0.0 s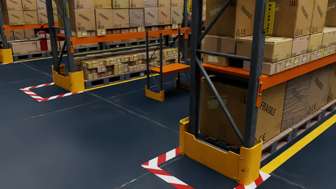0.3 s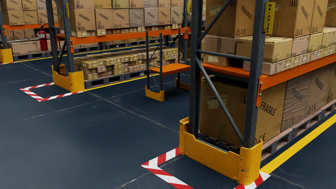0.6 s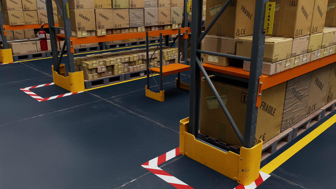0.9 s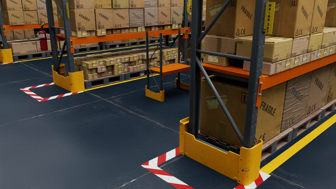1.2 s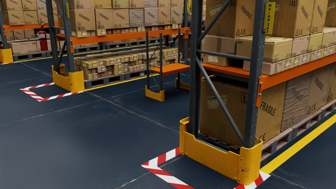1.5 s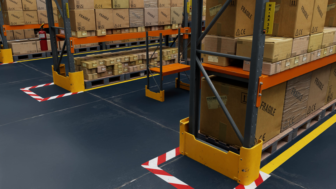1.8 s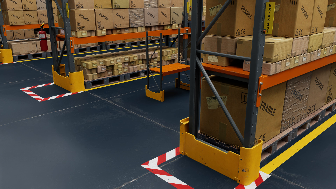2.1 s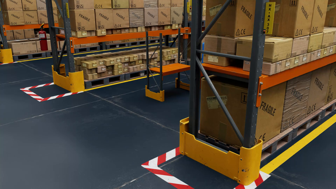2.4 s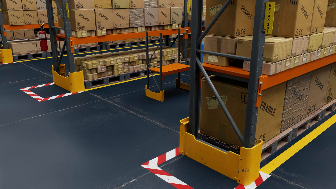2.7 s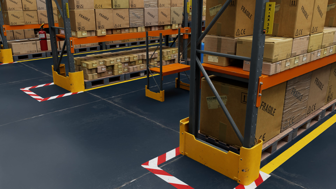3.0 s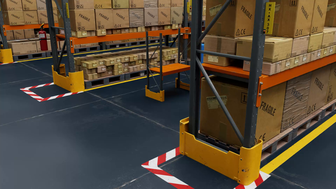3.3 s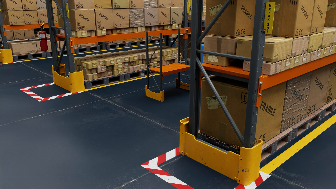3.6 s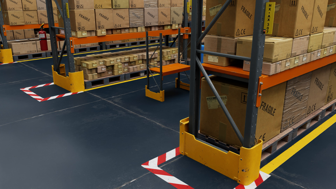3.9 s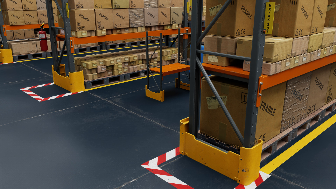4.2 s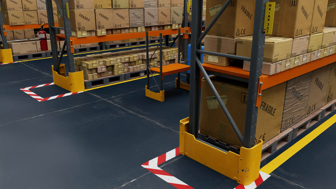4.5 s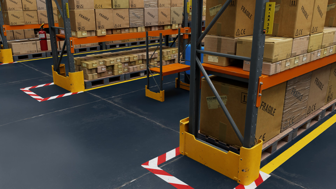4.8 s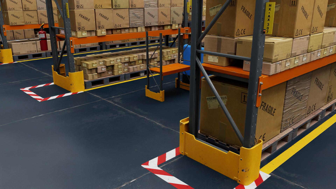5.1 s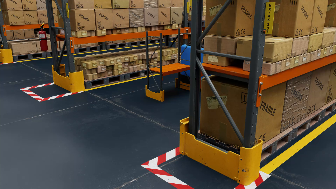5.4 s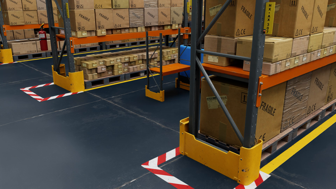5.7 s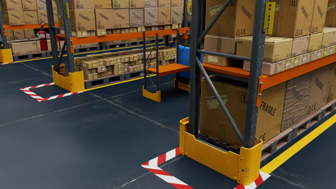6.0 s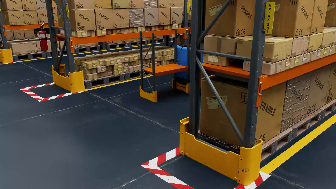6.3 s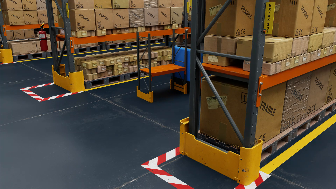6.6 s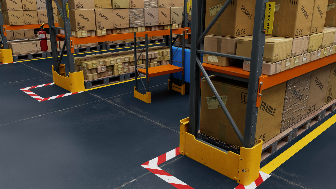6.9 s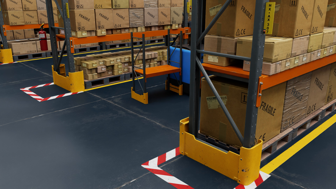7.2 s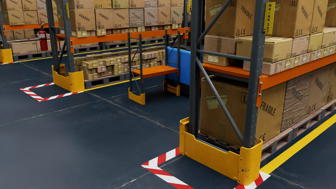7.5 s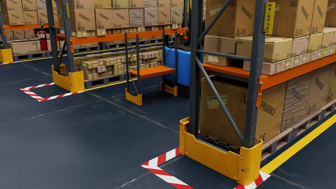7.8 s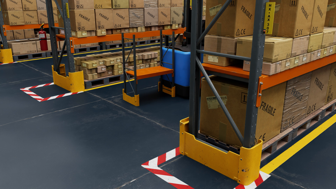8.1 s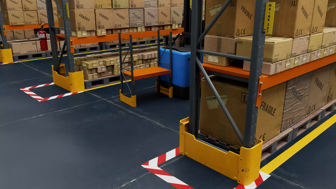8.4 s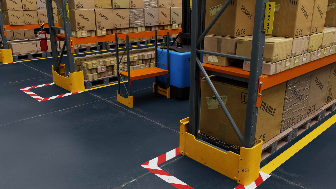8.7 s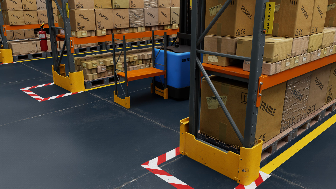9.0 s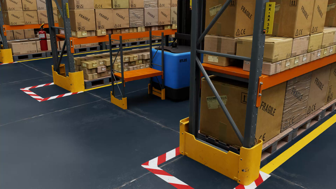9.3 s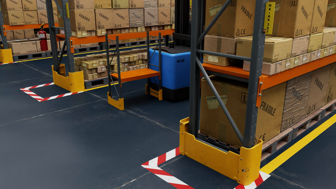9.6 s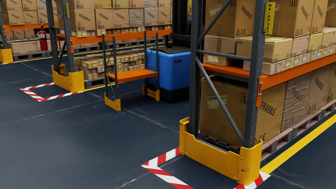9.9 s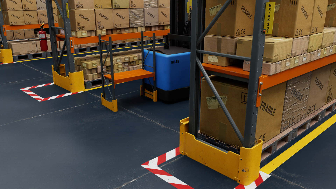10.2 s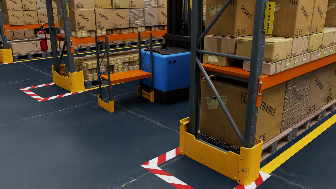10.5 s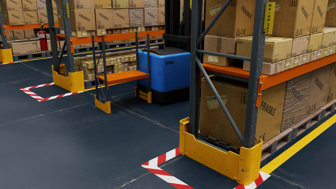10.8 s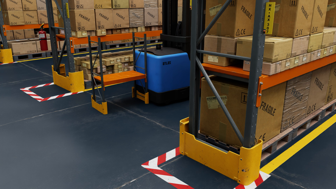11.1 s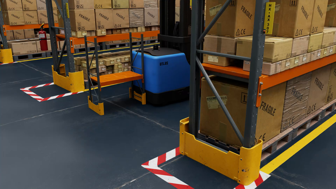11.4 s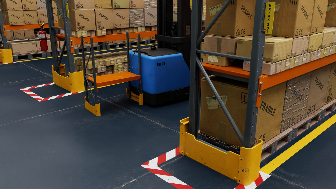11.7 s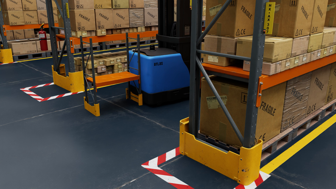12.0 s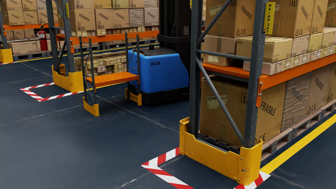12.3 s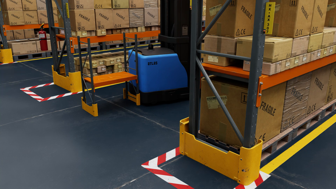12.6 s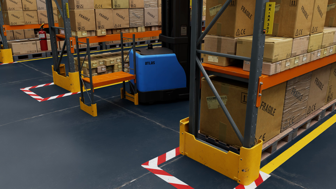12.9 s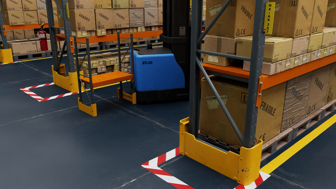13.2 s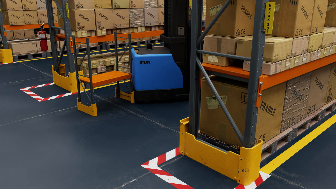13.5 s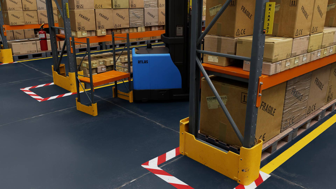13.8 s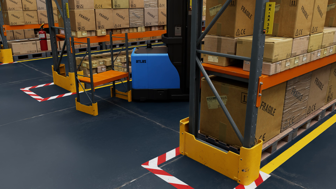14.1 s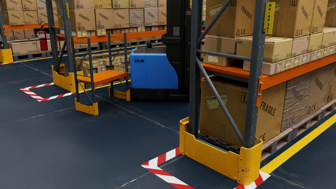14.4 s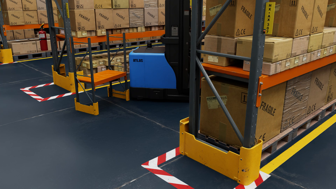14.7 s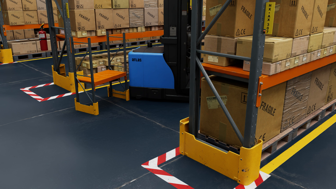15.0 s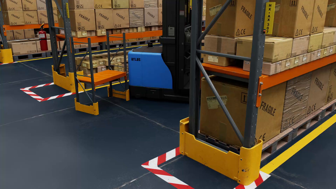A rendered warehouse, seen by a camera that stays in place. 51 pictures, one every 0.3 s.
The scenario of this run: A forklift runs into an object in its way.
